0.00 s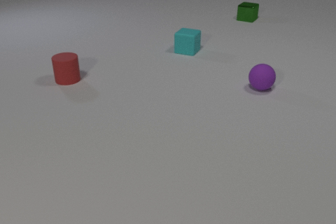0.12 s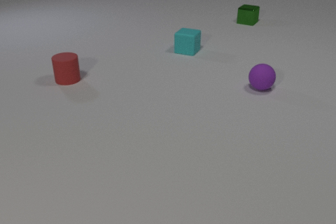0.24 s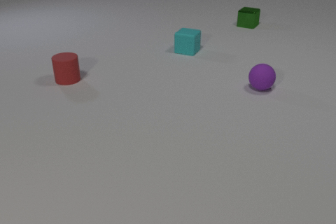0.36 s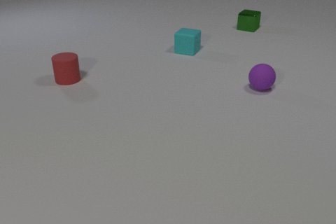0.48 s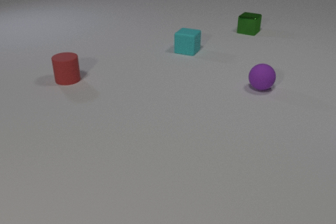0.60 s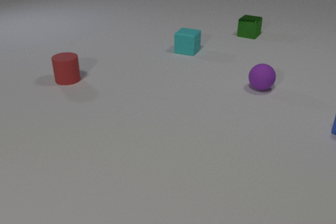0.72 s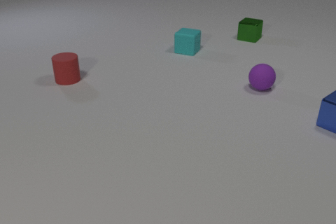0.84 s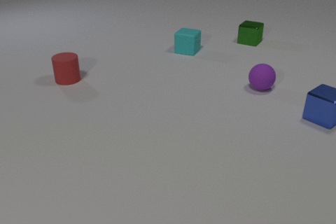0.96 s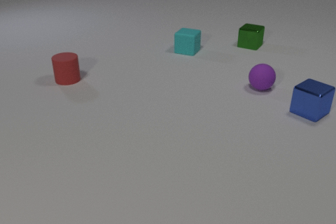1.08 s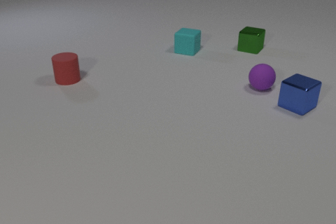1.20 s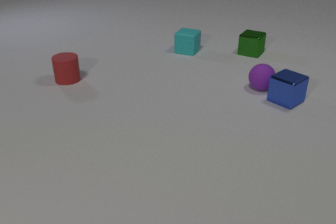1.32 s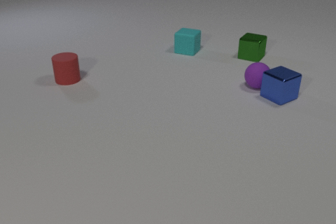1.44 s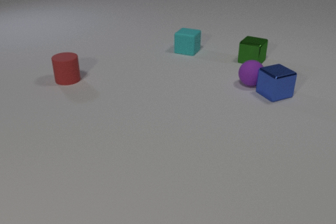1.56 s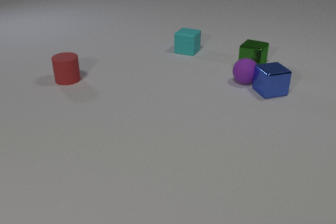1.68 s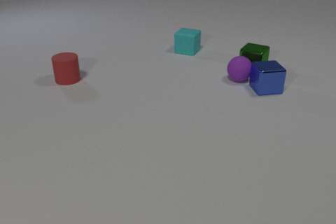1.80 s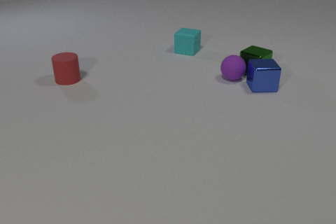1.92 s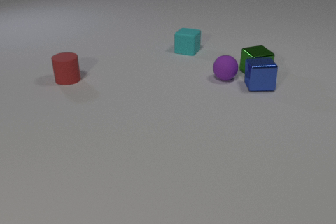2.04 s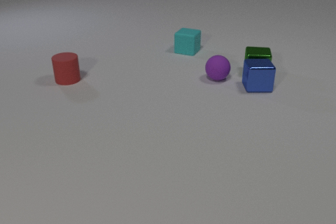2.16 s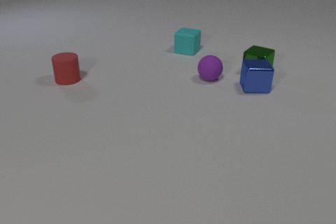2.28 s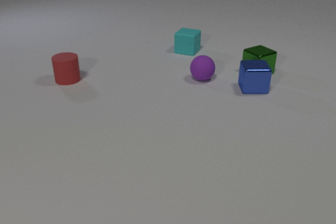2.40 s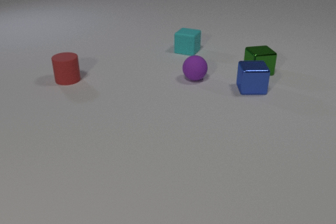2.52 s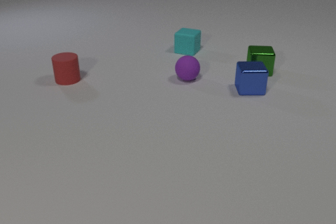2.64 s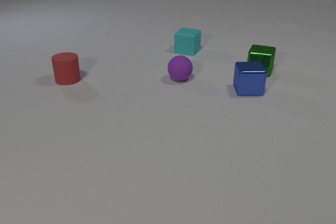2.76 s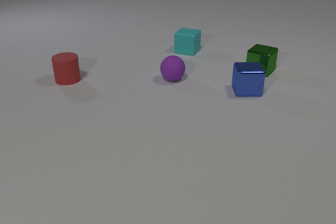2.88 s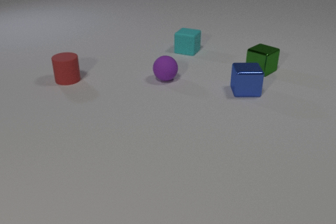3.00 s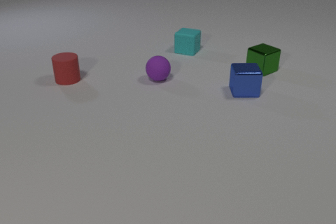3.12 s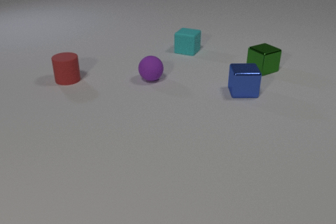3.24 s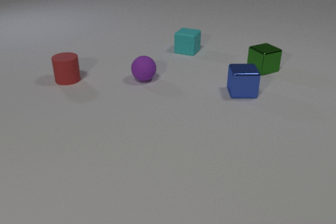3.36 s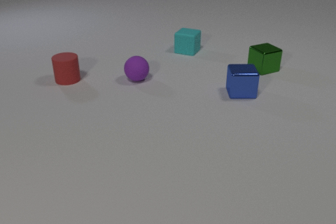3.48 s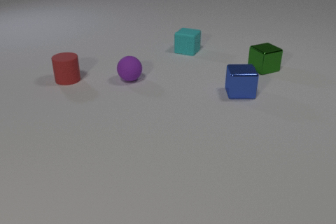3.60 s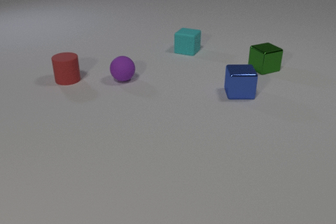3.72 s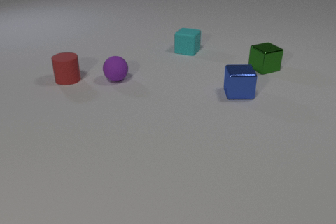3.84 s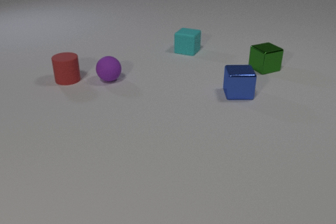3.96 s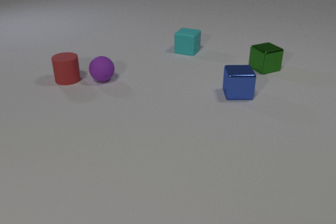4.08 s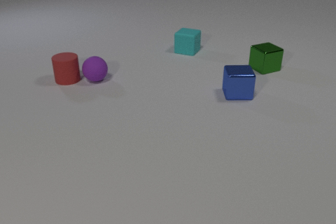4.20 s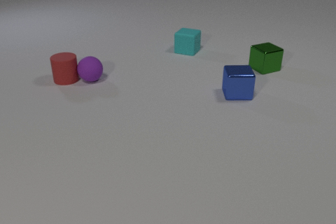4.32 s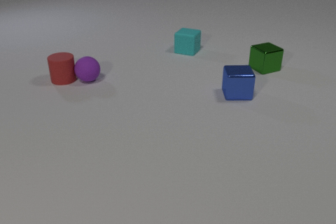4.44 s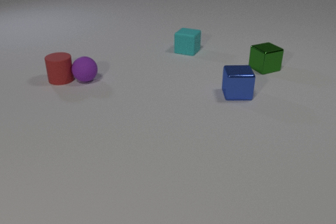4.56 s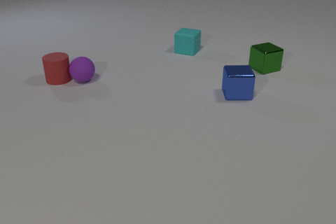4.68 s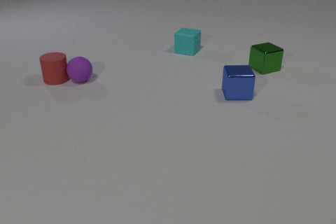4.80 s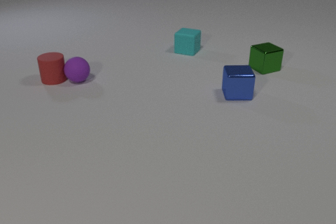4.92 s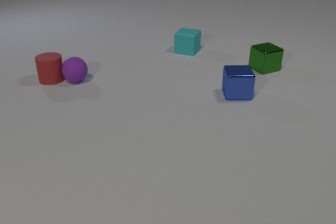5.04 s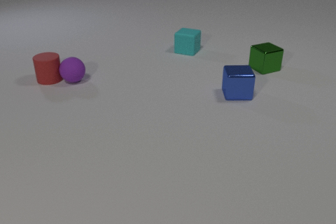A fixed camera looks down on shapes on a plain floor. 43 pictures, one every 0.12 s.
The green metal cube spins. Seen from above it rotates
clockwise.
The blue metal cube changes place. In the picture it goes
to the left.
0.00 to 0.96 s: The blue metal cube comes in at the right edge, slides to the left and away from the camera. The green metal cube slides toward the camera.
0.96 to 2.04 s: The blue metal cube slides to the left and away from the camera, spins clockwise seen from above by about 45 degrees, its near face sliding to the left. The purple rubber sphere rolls to the left. The green metal cube slides toward the camera, spins clockwise seen from above by about 75 degrees, its near face sliding to the left. The blue metal cube and the purple rubber sphere collide. The purple rubber sphere and the green metal cube collide. The blue metal cube and the green metal cube collide.
2.04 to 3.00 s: The blue metal cube slides toward the camera and to the left. The purple rubber sphere rolls to the left. The green metal cube slides away from the camera and to the right, spins so that its near face slides to the left, clockwise seen from above.
3.00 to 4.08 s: The blue metal cube slides toward the camera and to the left. The purple rubber sphere rolls to the left.
4.08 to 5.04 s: The purple rubber sphere rolls to the left. The red rubber cylinder slides to the left. The purple rubber sphere and the red rubber cylinder collide.
What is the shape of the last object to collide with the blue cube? cube.
Are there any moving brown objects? no.
How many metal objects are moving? 2.
